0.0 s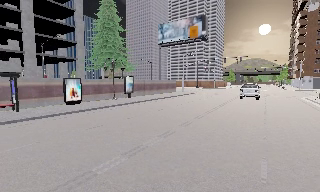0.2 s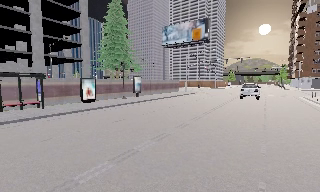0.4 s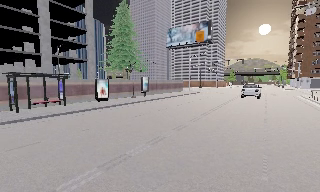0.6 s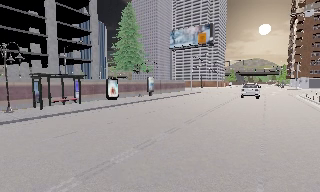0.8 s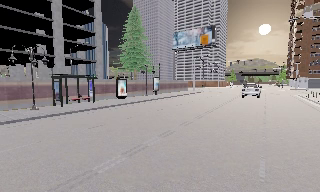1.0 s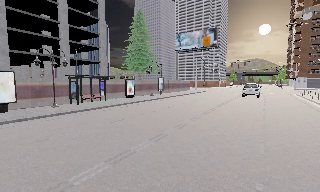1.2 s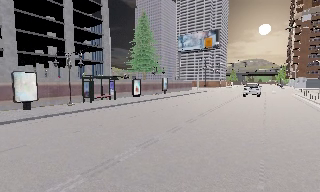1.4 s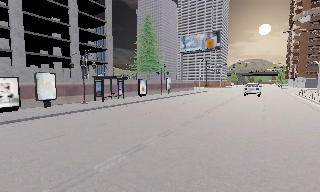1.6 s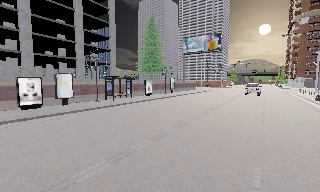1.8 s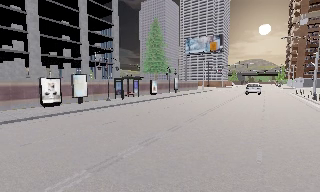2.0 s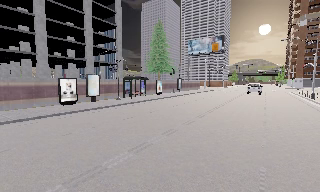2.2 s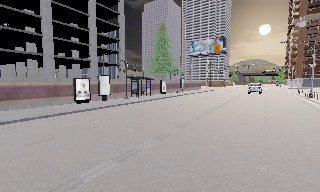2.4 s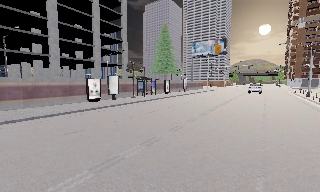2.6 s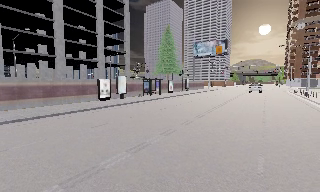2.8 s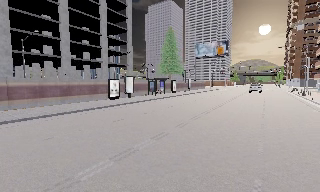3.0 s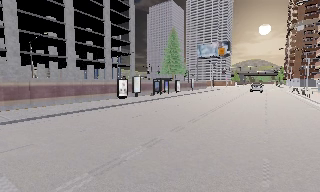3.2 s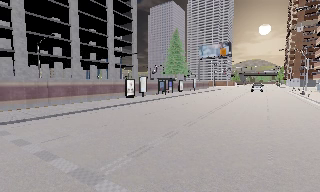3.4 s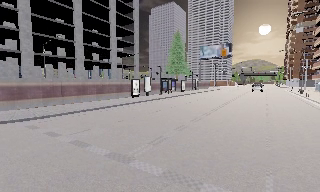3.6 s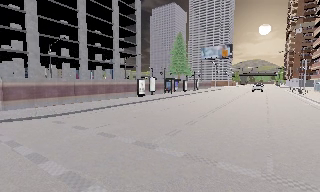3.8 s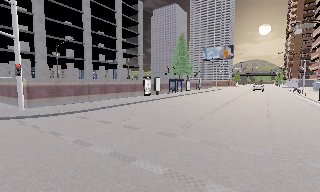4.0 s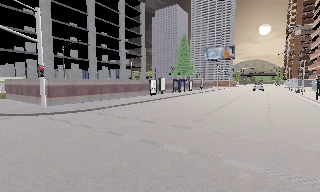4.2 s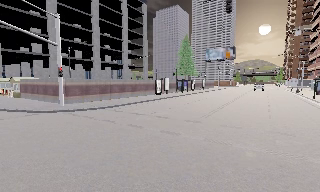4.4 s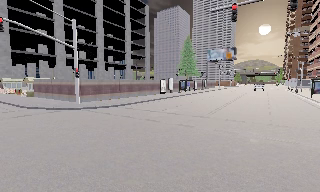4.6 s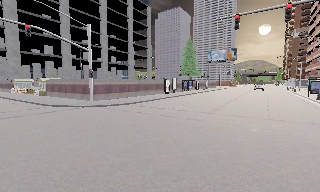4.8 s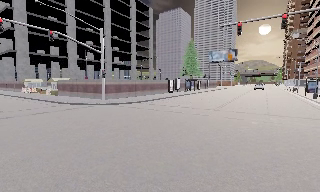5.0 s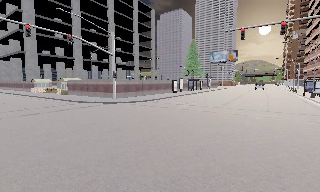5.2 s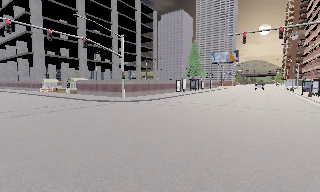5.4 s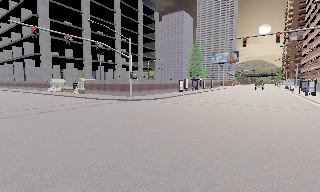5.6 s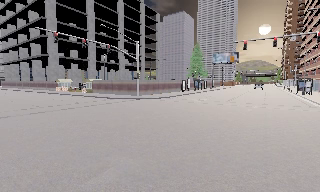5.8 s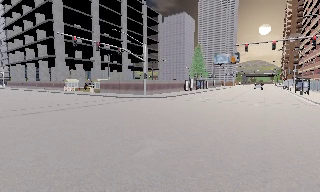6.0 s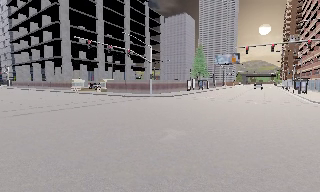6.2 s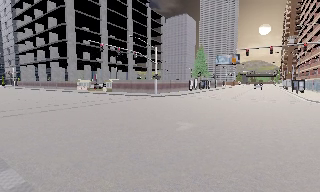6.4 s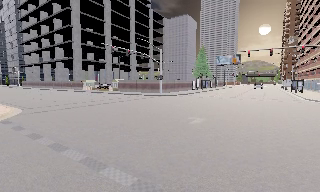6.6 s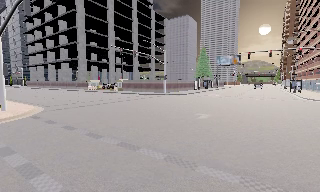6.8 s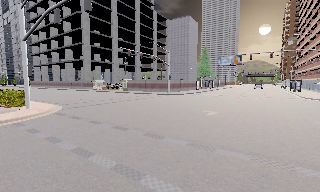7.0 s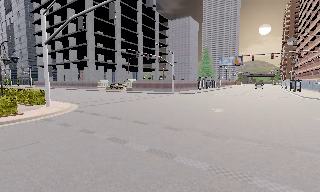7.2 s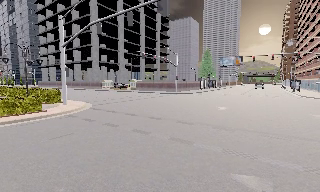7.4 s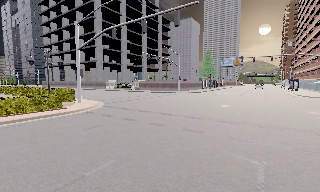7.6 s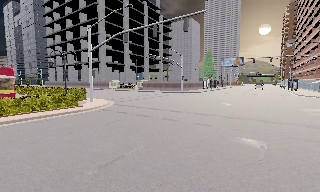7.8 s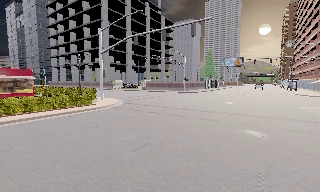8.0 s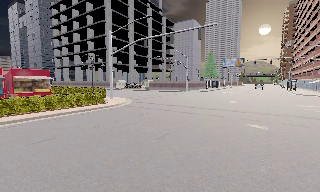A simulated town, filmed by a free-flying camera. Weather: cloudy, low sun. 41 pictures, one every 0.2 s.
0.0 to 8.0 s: The camera travels backward and to its left, about 55 m, so what stands in front gets smaller.
The film runs backward here.
